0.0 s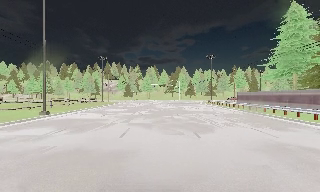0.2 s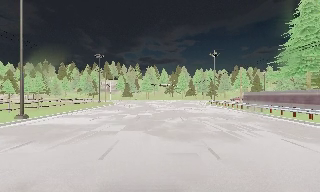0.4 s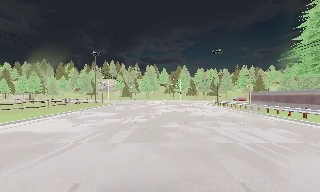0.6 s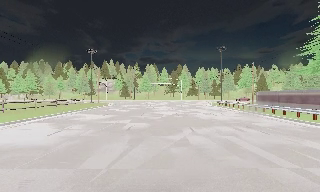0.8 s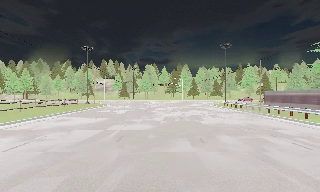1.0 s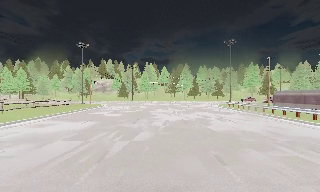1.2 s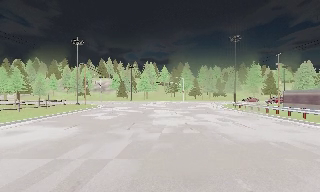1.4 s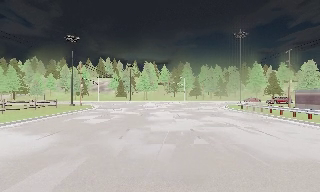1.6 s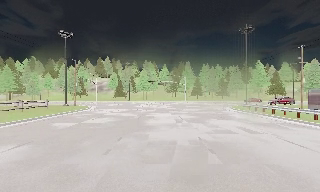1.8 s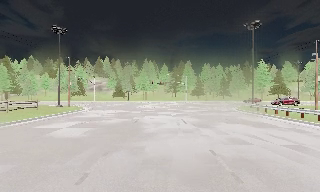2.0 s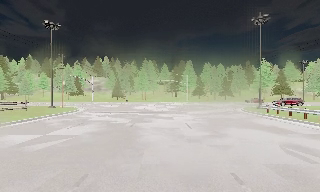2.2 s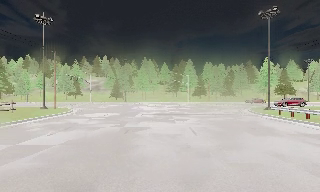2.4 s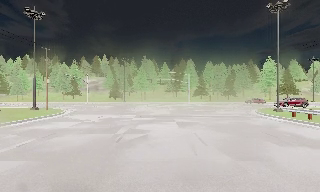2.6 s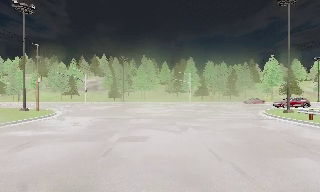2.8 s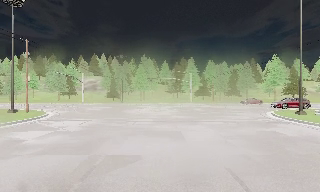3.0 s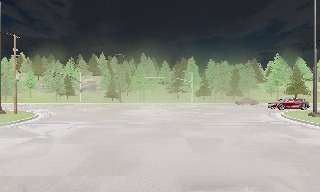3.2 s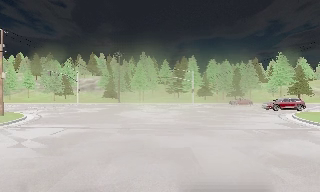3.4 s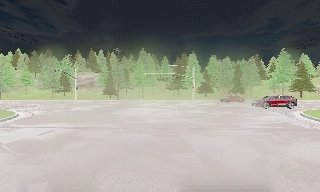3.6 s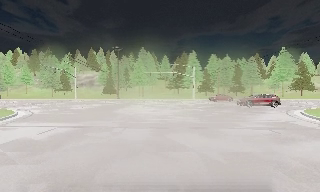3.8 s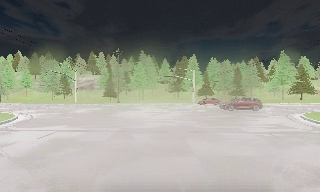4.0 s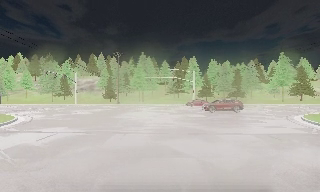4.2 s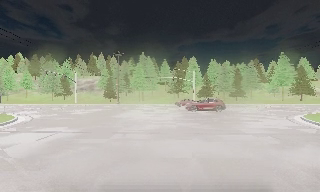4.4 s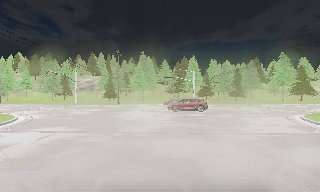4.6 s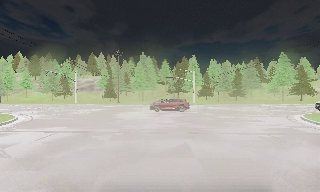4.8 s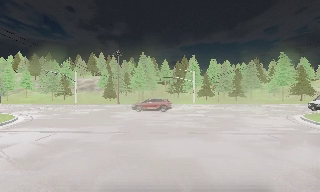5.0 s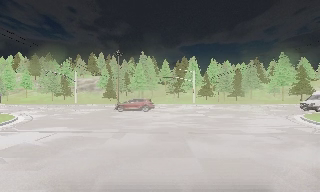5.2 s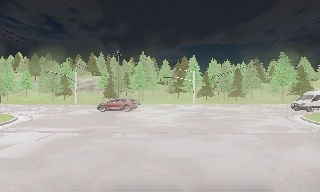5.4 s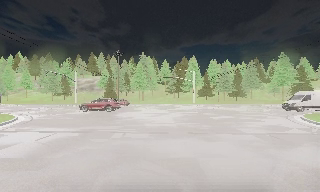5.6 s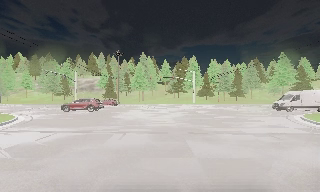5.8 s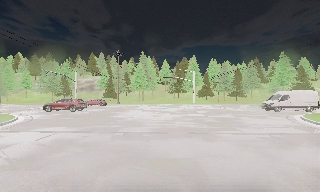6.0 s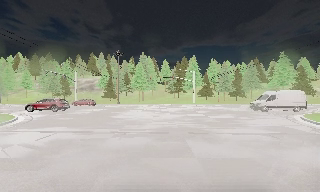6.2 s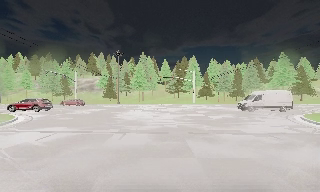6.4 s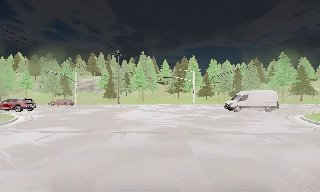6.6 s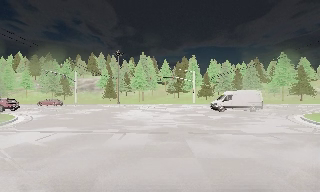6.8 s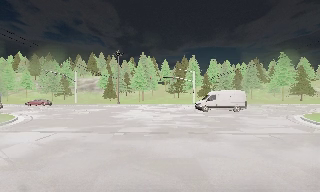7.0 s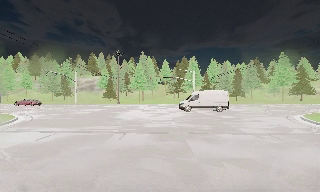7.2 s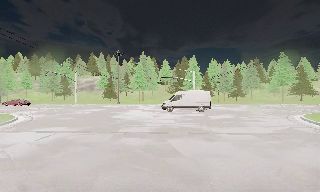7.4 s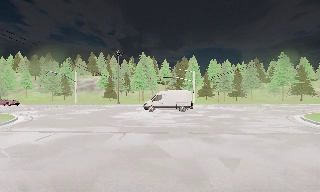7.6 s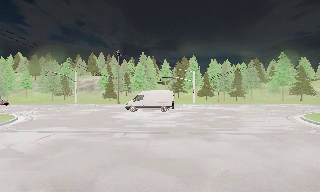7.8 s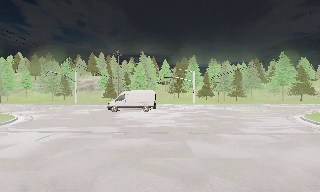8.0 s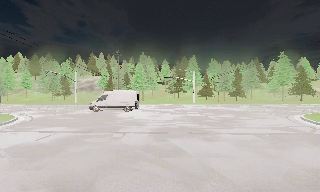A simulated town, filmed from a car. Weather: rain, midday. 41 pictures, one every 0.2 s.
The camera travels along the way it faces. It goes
forward.
0.0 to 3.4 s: The camera travels forward, about 30 m, so what stands in front looms larger. It loses speed.
3.4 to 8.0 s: The camera keeps its place and its aim.
The film runs forward here.
